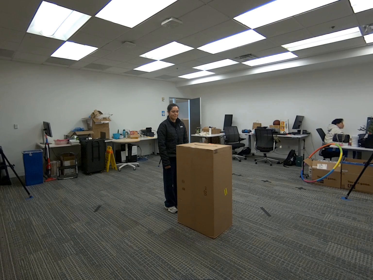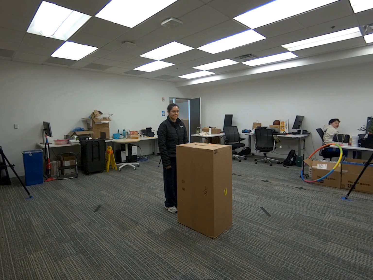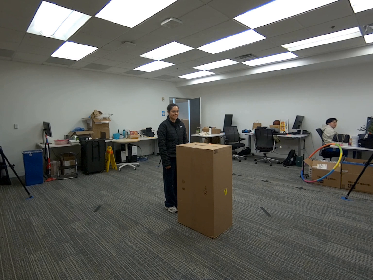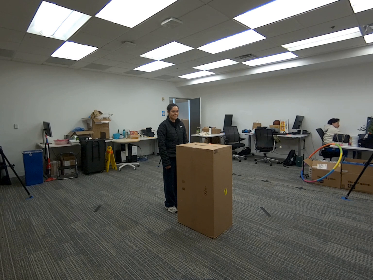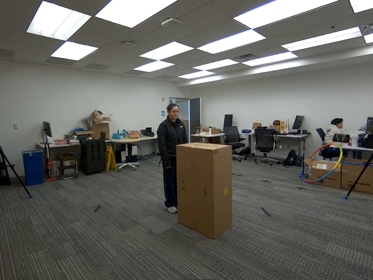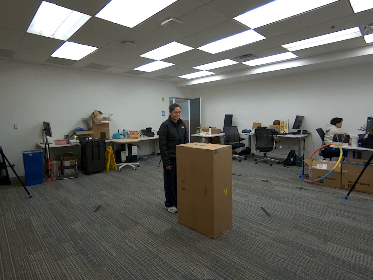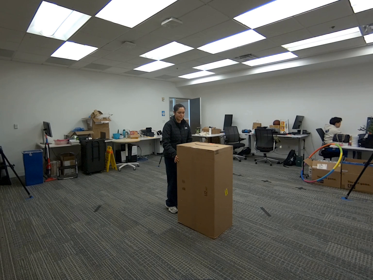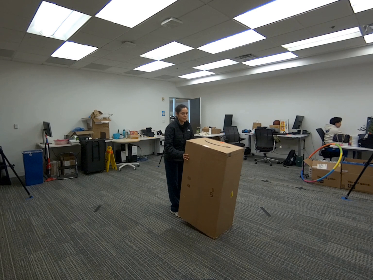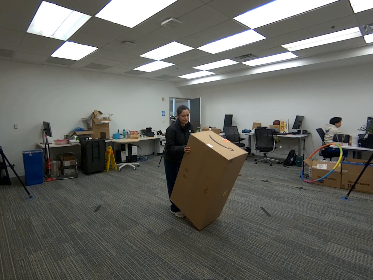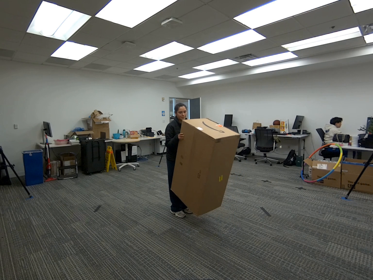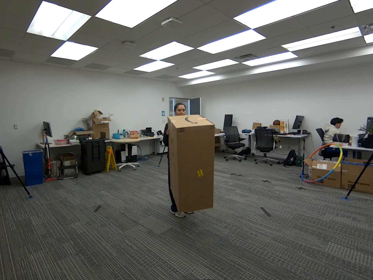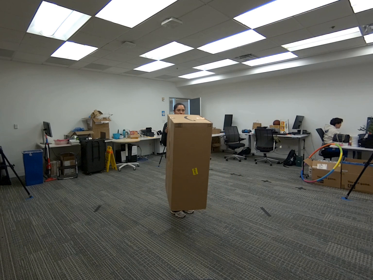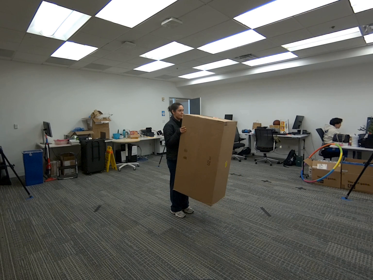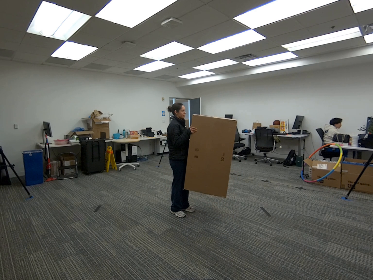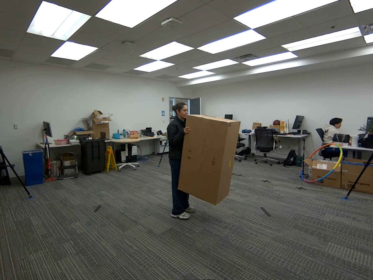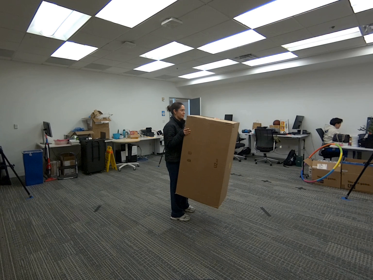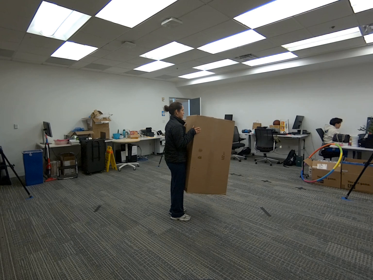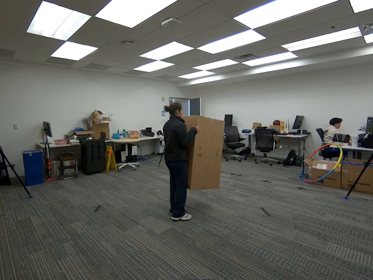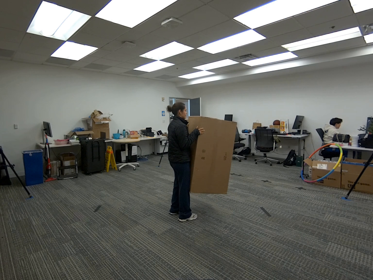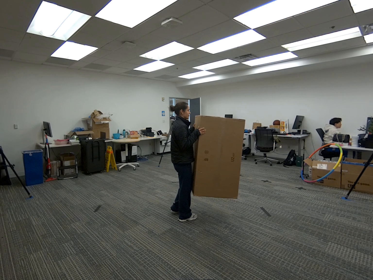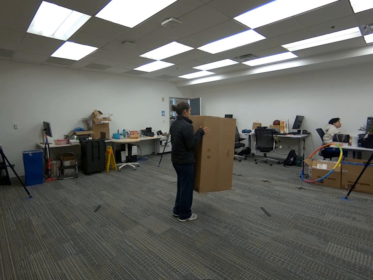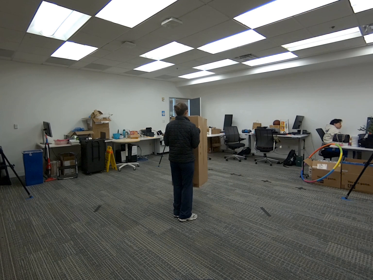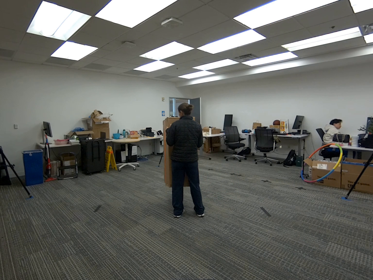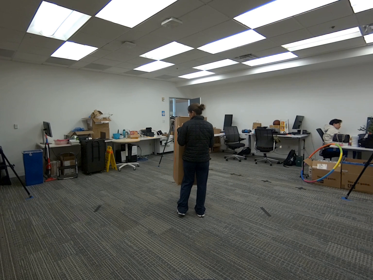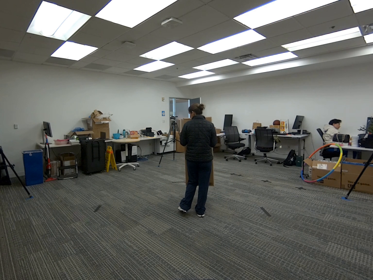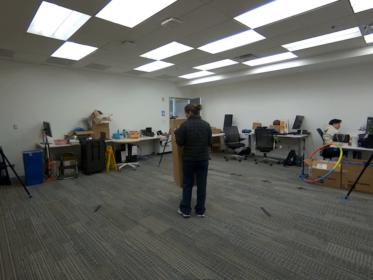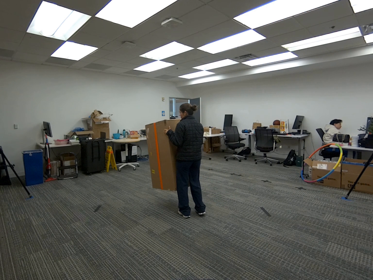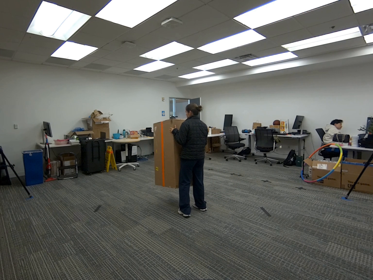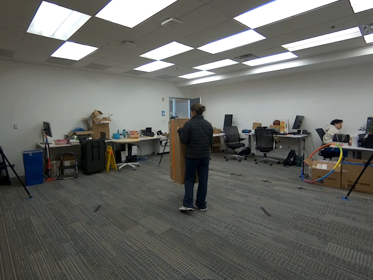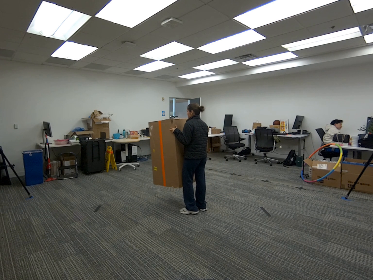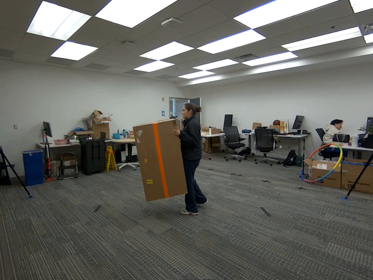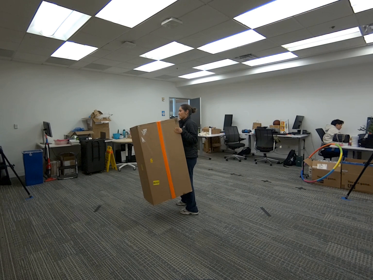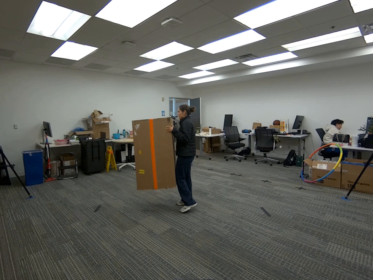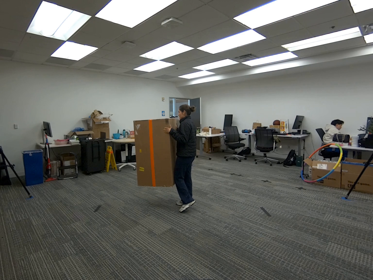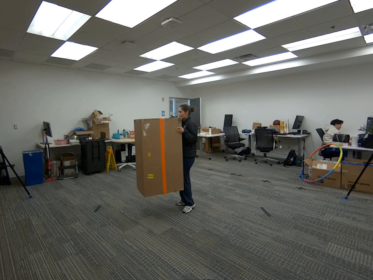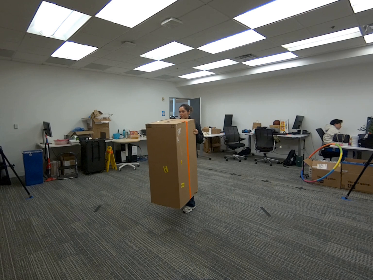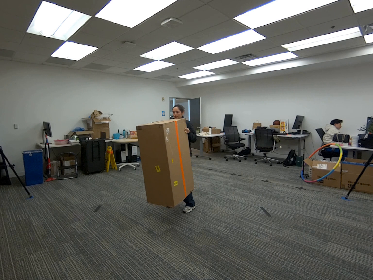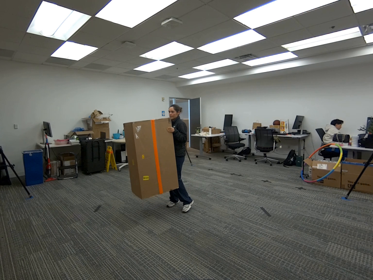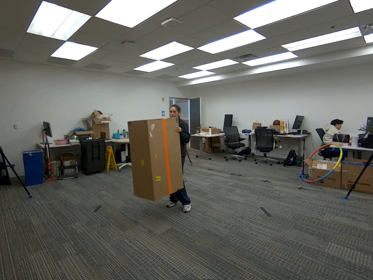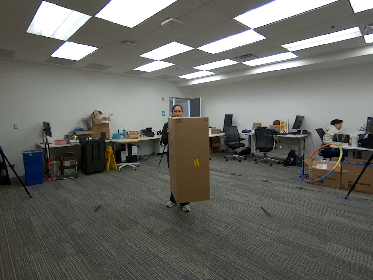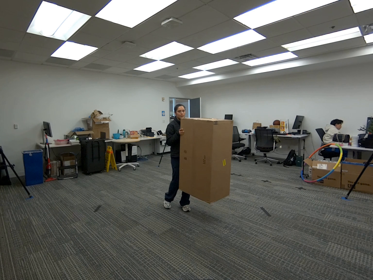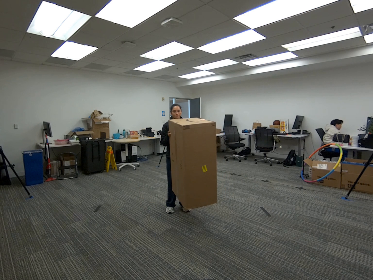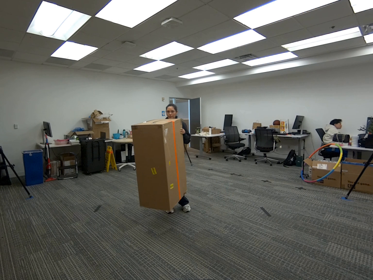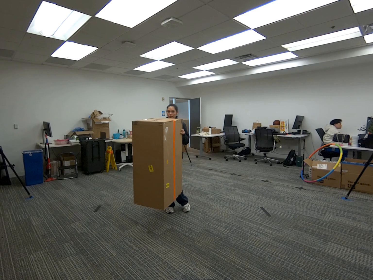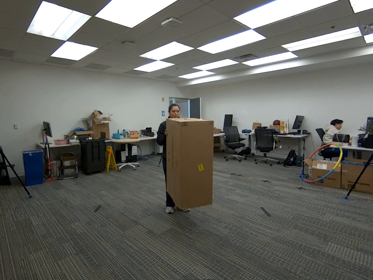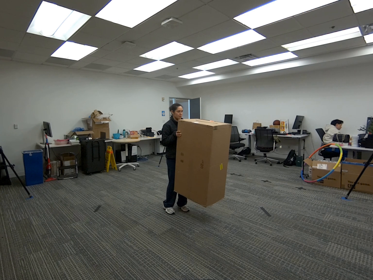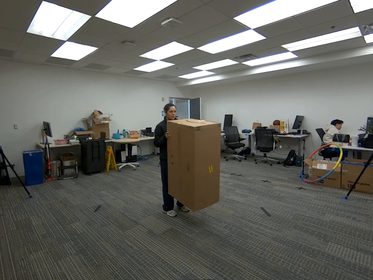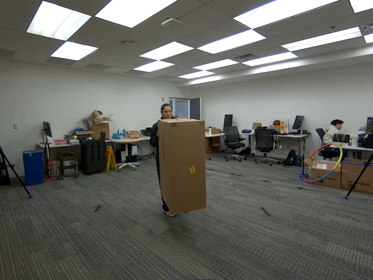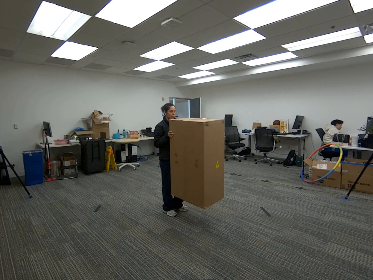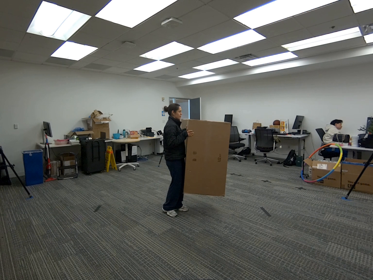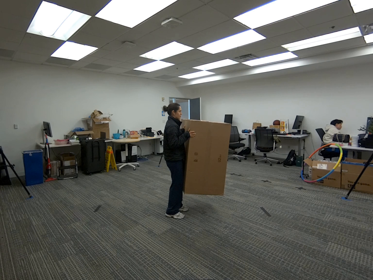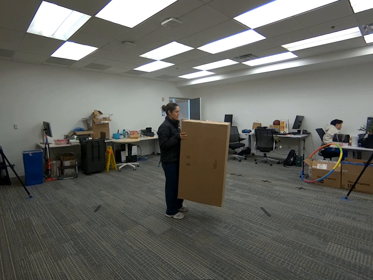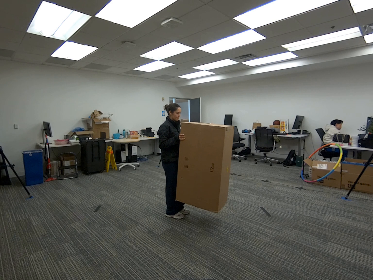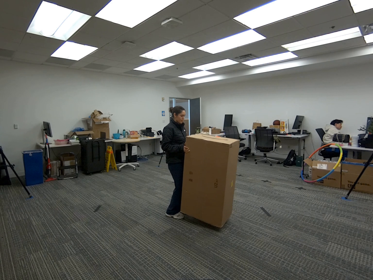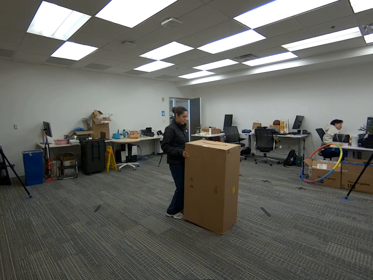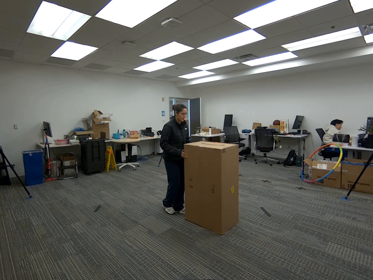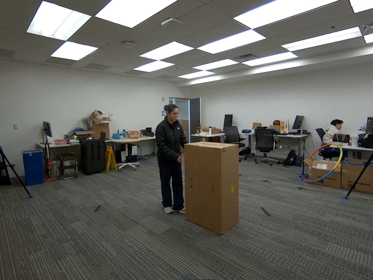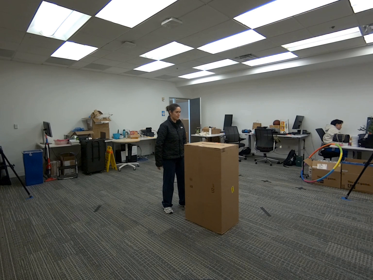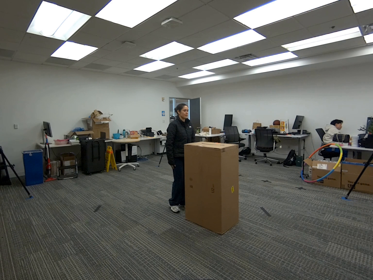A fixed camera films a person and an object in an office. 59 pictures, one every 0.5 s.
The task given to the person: Walk to the giant cardboard box, pick it up with both hands and move it side to side midair, once done place the box back on the ground.
